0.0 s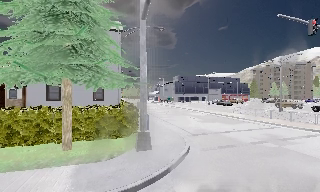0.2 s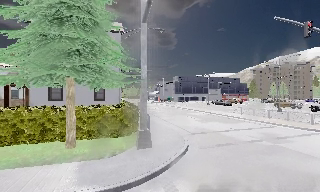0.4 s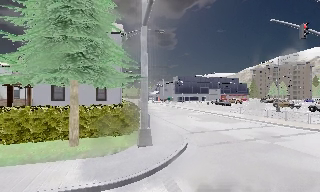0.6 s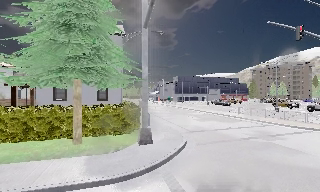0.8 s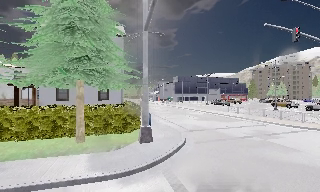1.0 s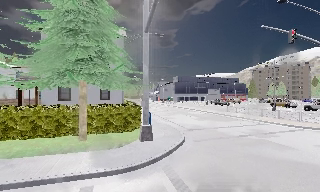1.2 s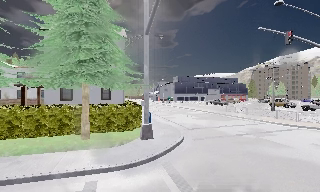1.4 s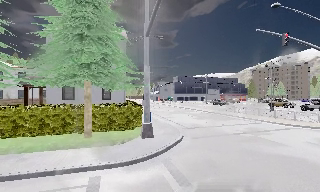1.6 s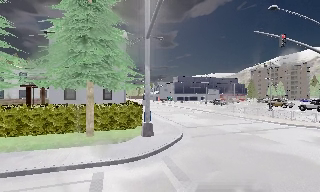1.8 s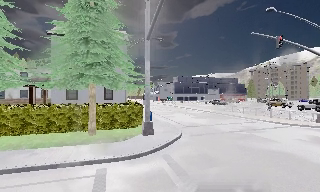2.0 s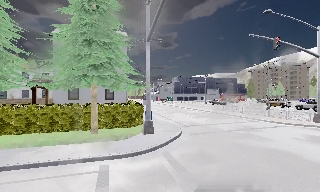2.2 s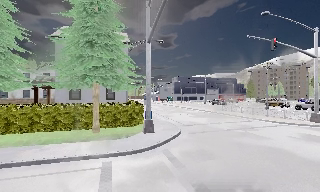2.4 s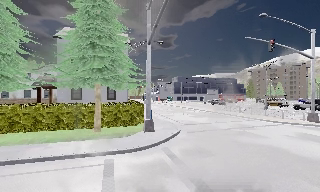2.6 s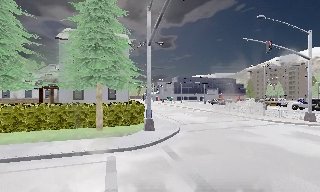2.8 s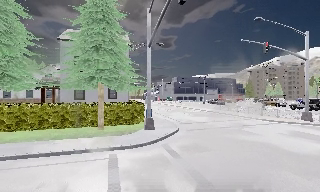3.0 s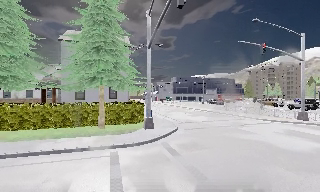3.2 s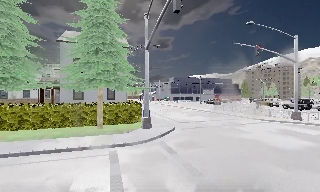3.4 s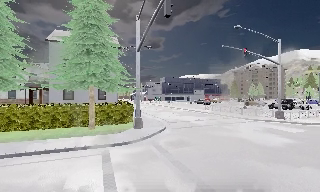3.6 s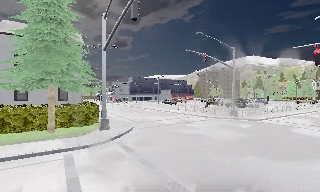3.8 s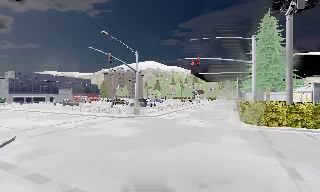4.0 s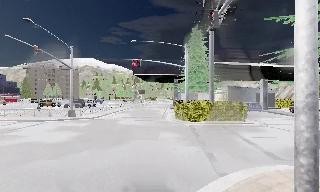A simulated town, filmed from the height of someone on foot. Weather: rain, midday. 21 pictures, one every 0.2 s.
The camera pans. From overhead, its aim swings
clockwise.
The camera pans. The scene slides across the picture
to the left.
0.0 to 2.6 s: The camera travels backward, about 3.5 m, so what stands in front gets smaller.
2.6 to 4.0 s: The camera pans to its right, which is clockwise from overhead, by about 70 degrees. It travels backward, about 2 m.
The film runs backward here.
